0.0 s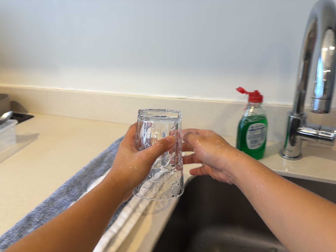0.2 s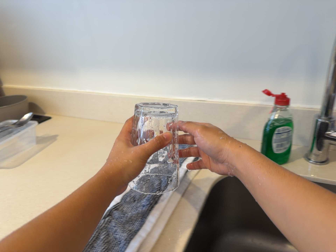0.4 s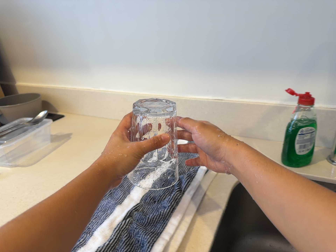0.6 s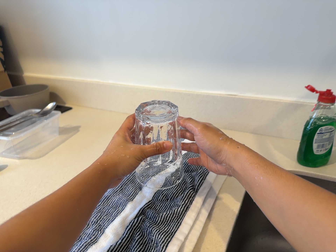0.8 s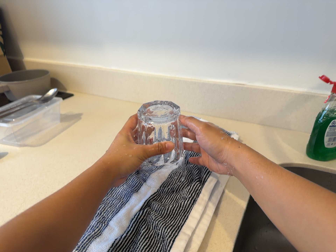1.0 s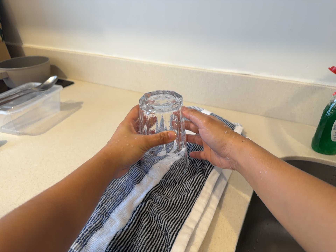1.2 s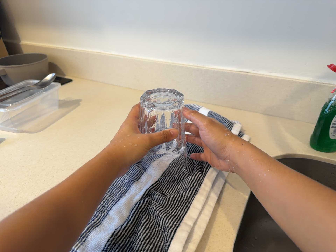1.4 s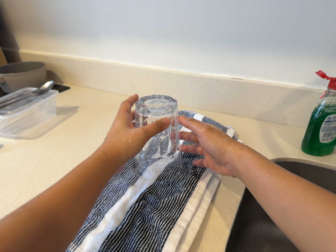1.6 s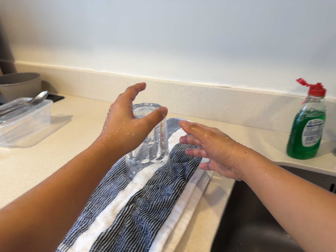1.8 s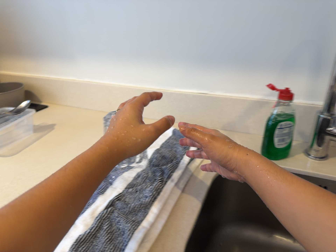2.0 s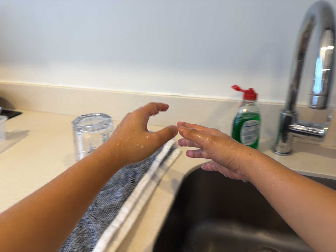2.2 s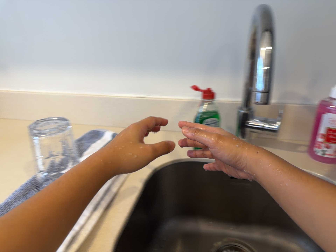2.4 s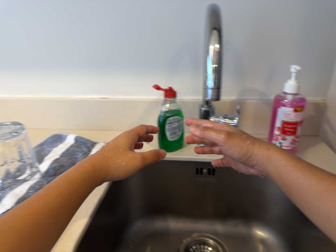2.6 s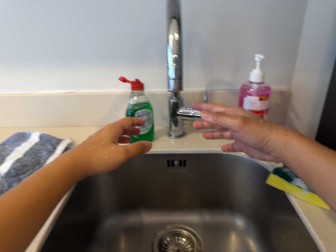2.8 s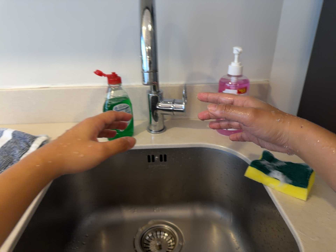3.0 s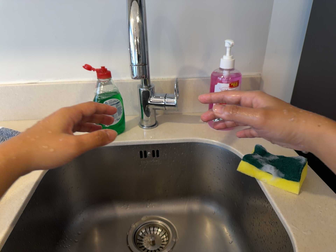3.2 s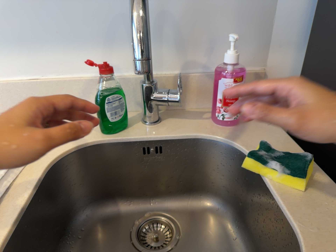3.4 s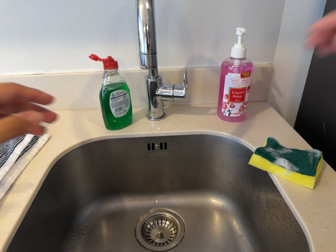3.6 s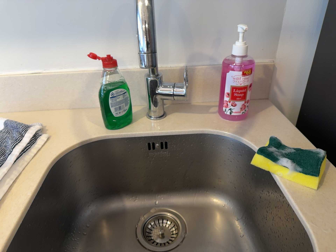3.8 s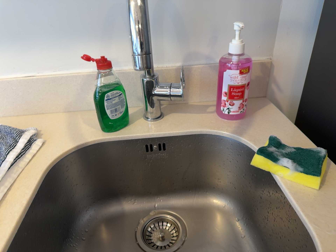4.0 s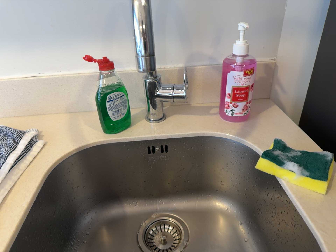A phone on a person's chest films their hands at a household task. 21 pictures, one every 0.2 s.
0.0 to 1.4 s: The camera travels to its left and forward, about 10 cm, so close, fixed things drift to the right.
1.4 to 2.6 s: The camera swings to its right by about 25 degrees, and the scene slides to the left. It travels to its right and backward, about 16 cm, so close, fixed things drift to the left. It rolls about its line of sight by about 10 degrees, and the scene rotates counterclockwise.
2.6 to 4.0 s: The camera travels forward, about 6 cm, so what stands in front looms larger.
The film runs forward here.
